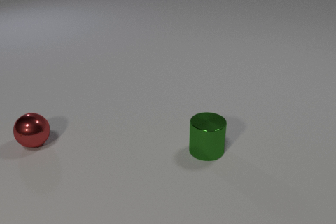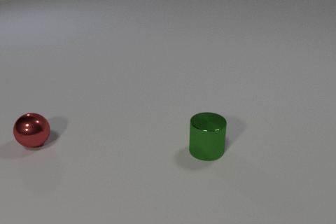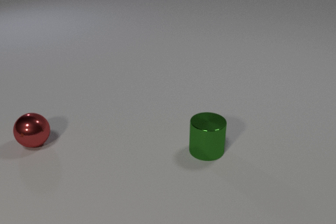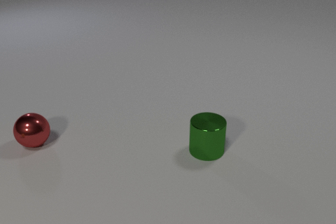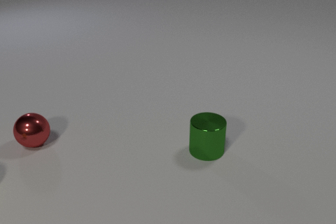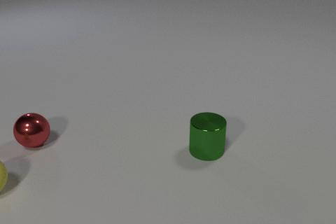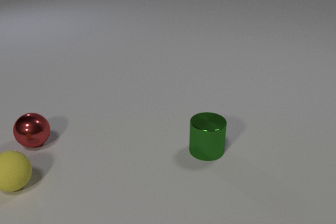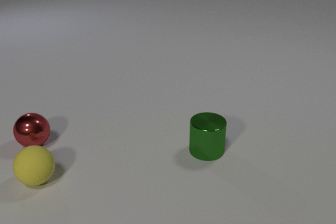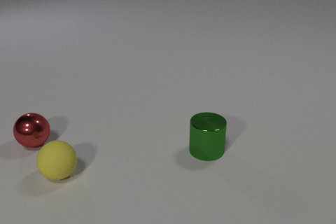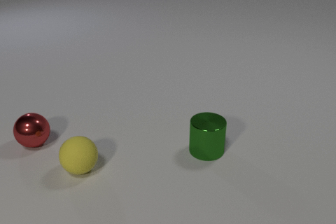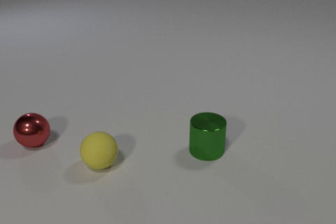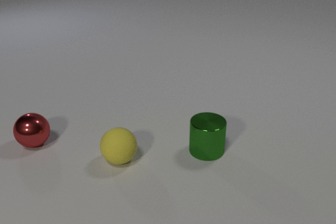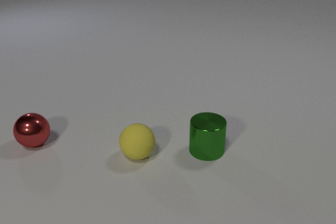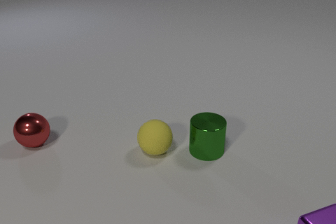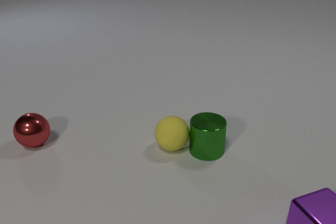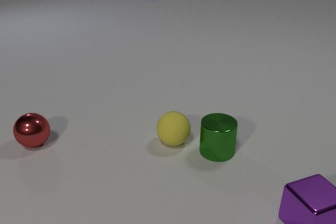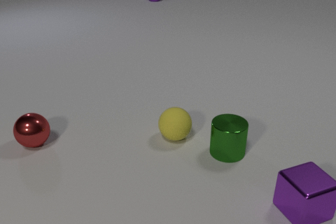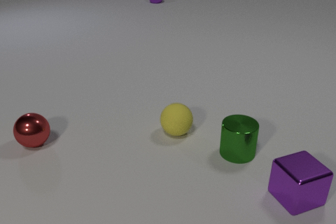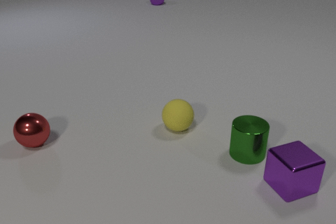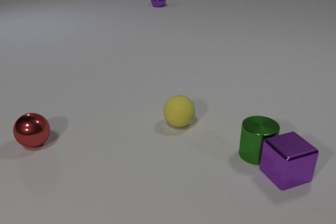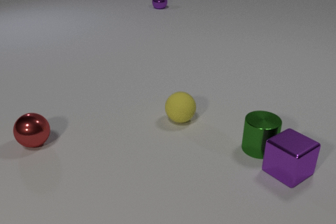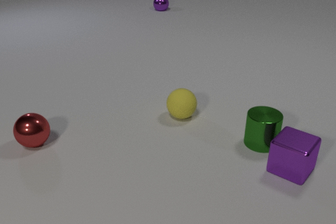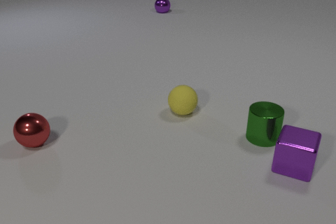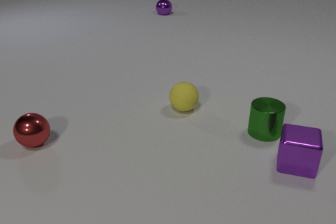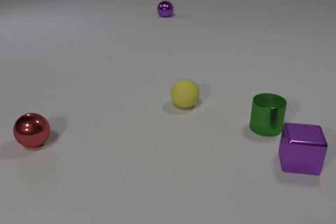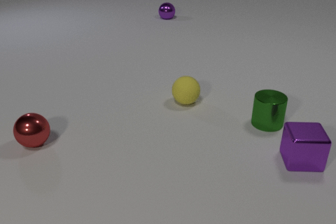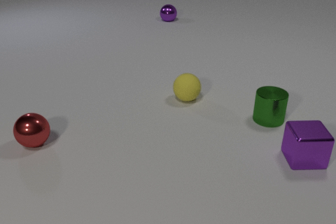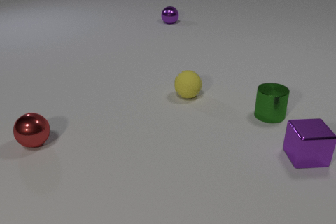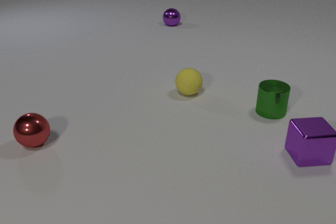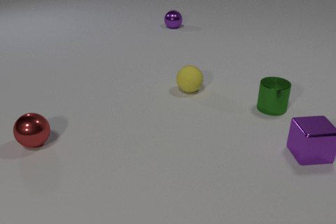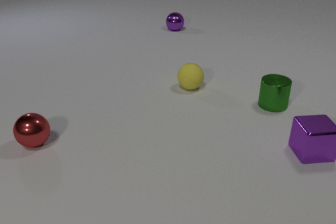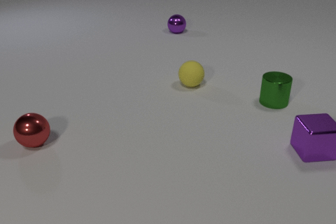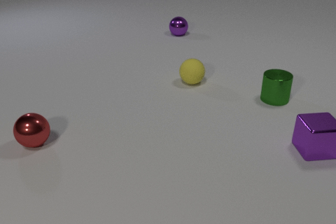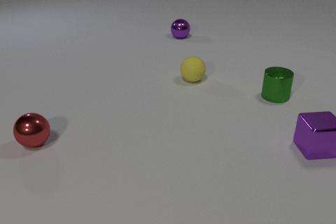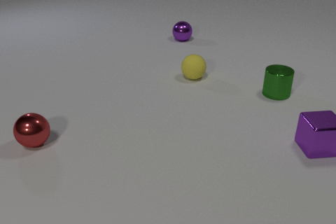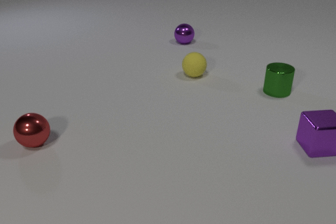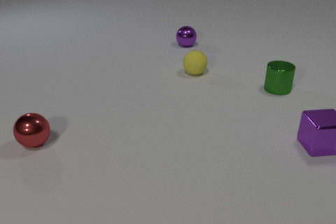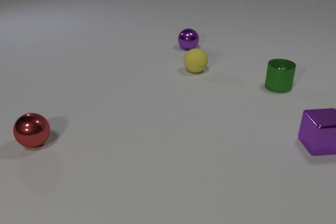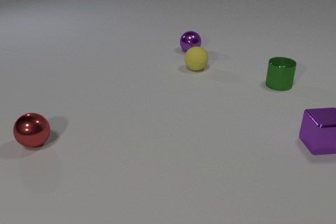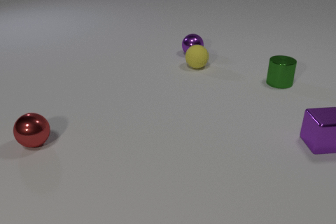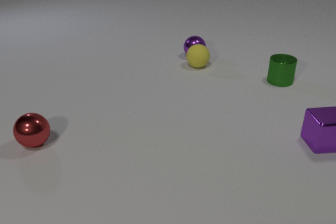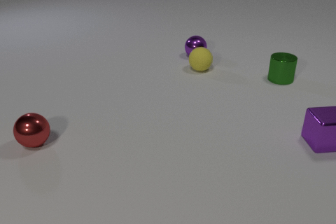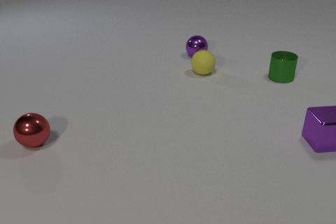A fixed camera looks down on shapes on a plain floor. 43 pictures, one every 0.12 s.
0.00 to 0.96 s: The yellow rubber sphere comes in at the left edge, rolls to the right.
0.96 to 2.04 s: The yellow rubber sphere rolls to the right and away from the camera. The green metal cylinder slides to the right. The purple metal cube comes in at the bottom edge, slides away from the camera and to the left. The purple metal sphere comes in at the top edge, rolls toward the camera. The yellow rubber sphere and the green metal cylinder collide.
2.04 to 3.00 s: The yellow rubber sphere rolls away from the camera. The green metal cylinder slides away from the camera and to the right. The purple metal cube slides away from the camera, spins so that its near face slides to the right, counterclockwise seen from above. The purple metal sphere rolls toward the camera. The green metal cylinder and the purple metal cube collide.
3.00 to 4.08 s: The yellow rubber sphere rolls away from the camera. The green metal cylinder slides away from the camera. The purple metal cube slides away from the camera and to the right. The purple metal sphere rolls toward the camera.
4.08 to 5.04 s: The yellow rubber sphere rolls away from the camera and to the right. The green metal cylinder slides away from the camera. The purple metal cube slides away from the camera. The purple metal sphere rolls toward the camera. The yellow rubber sphere and the purple metal sphere collide.
How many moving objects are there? 4.
Are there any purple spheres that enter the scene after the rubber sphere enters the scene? yes.
What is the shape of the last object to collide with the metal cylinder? cube.
